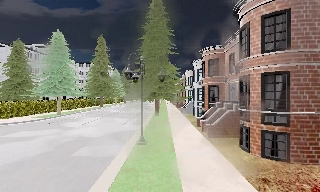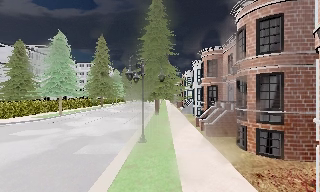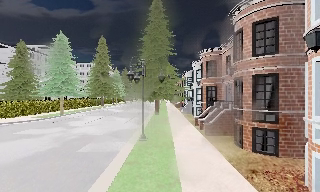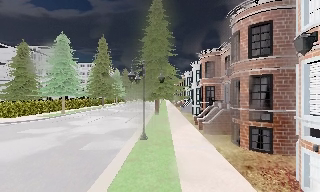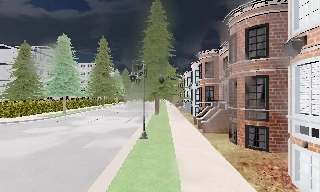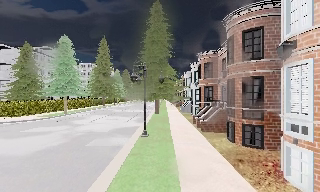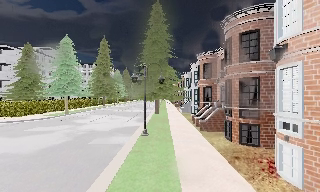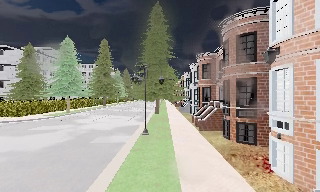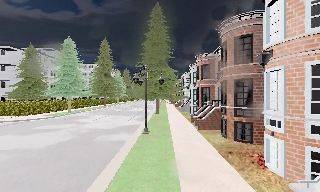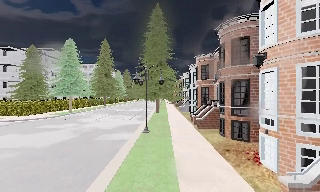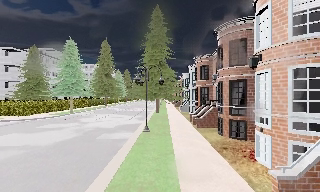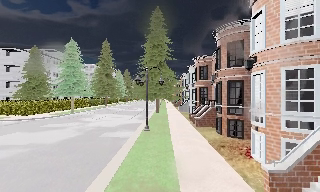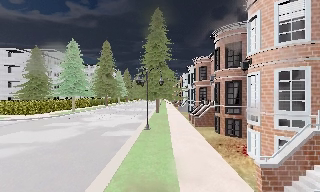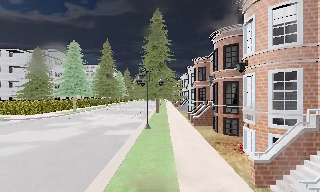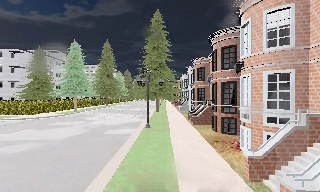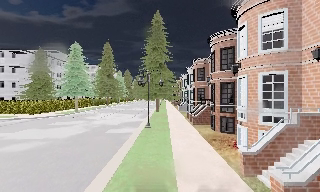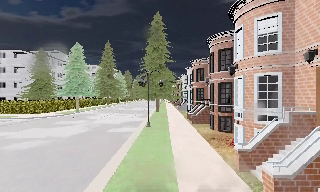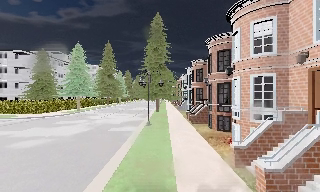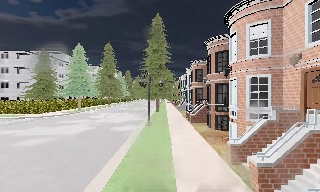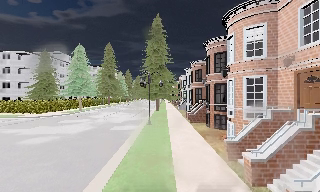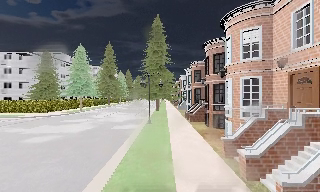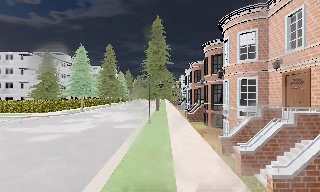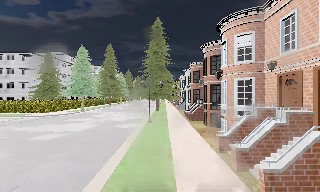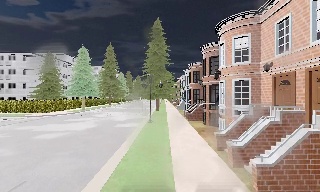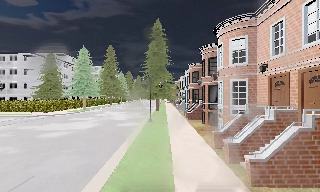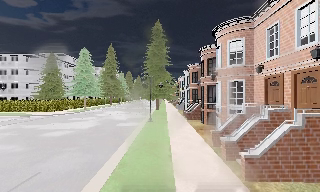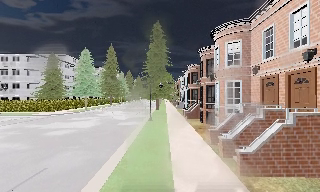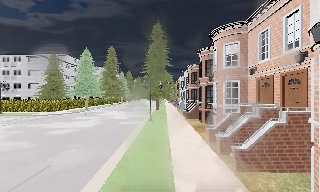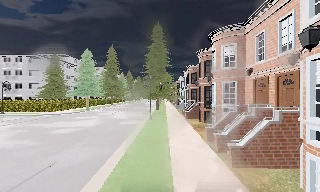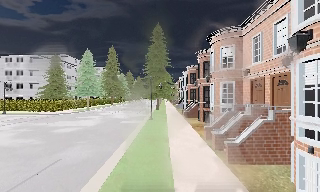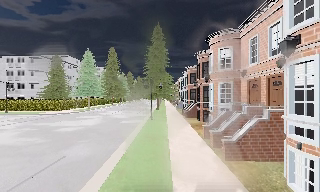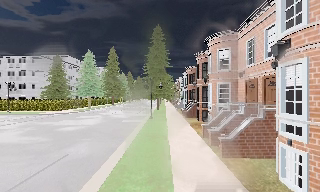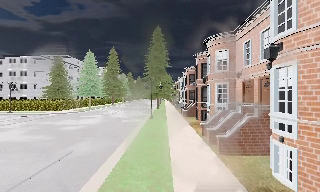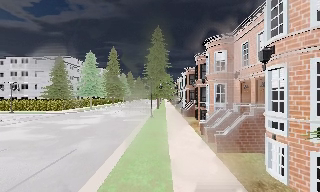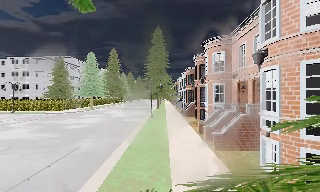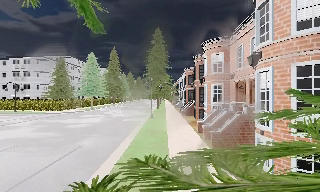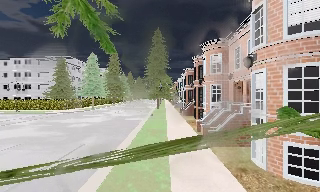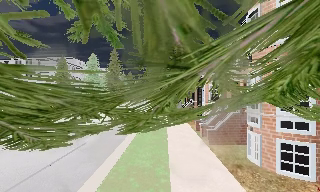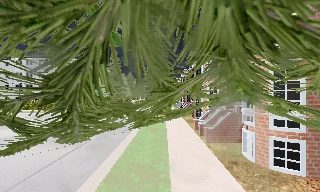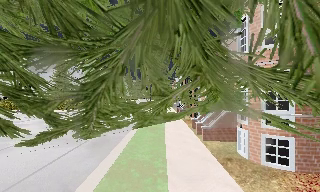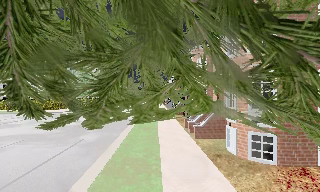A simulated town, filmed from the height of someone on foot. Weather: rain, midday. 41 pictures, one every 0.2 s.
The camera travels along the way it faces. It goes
backward.
0.0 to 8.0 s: The camera travels backward, about 12 m, so what stands in front gets smaller.
The film runs backward here.
